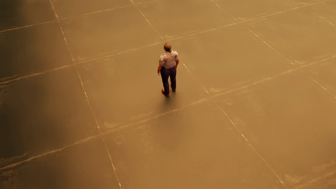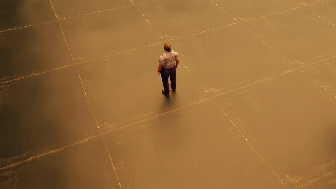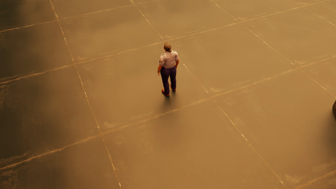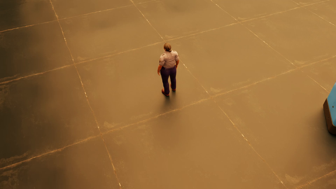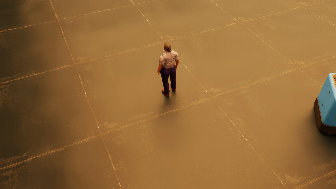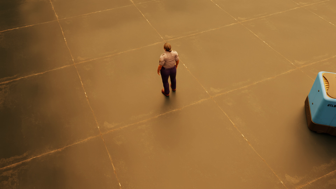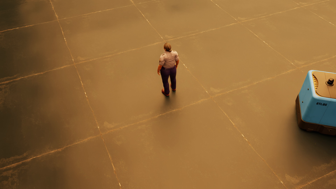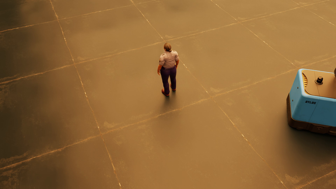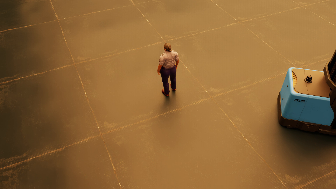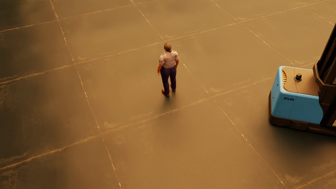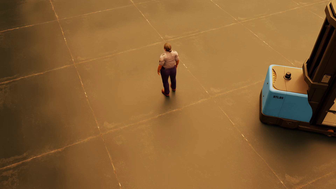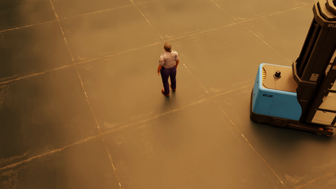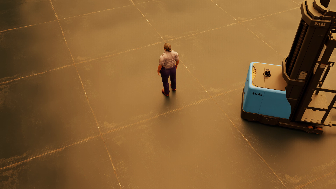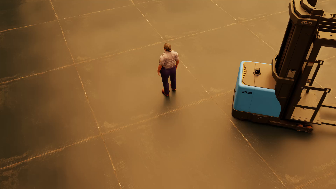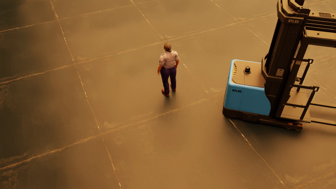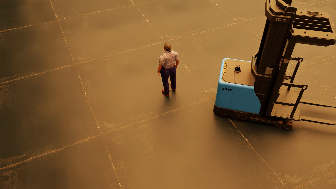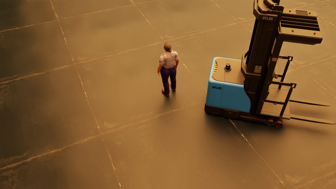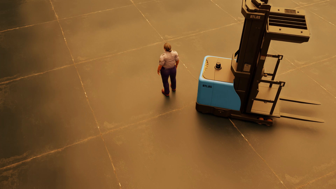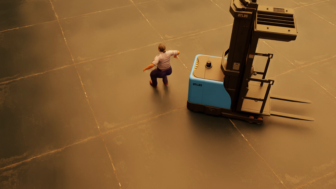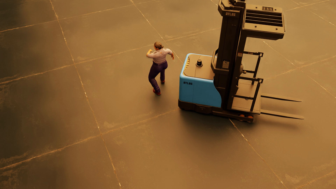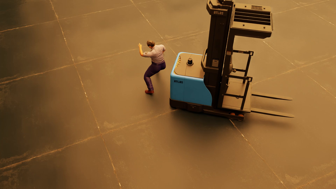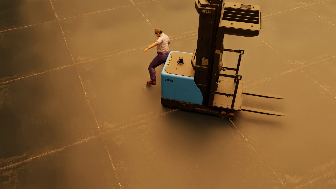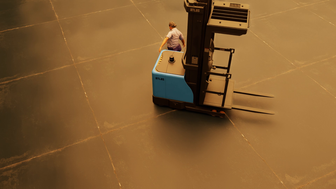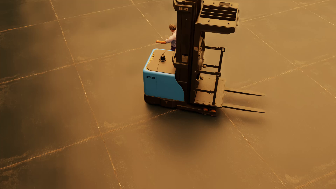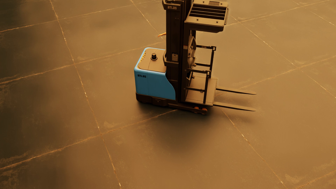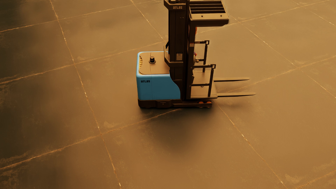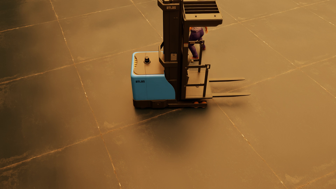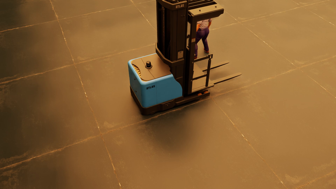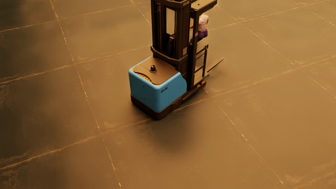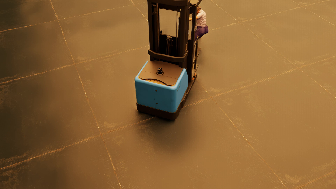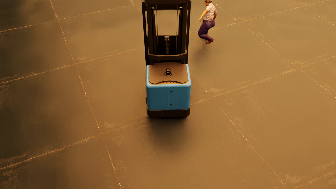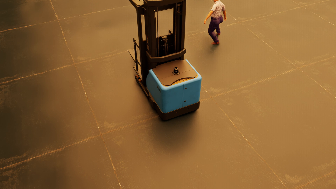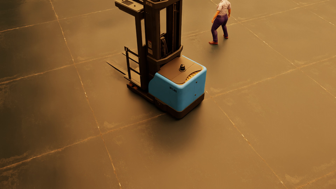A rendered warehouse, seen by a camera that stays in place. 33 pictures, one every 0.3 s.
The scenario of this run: Near miss between a forklift and a person.
